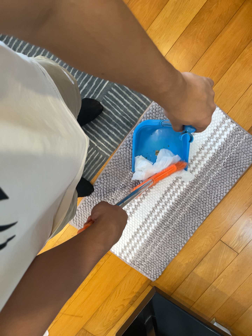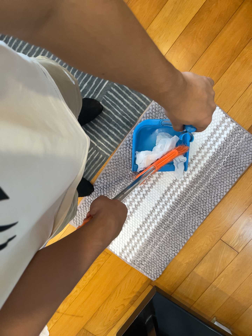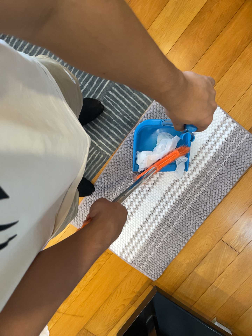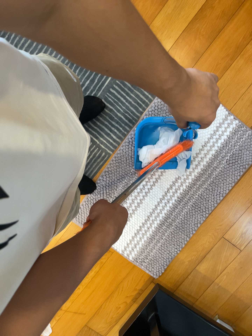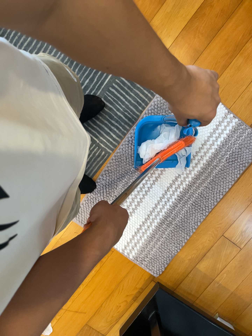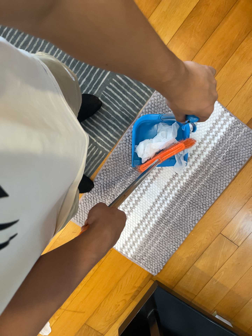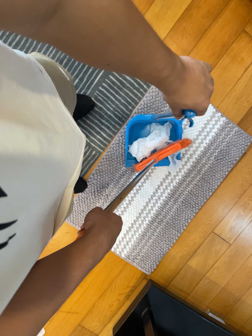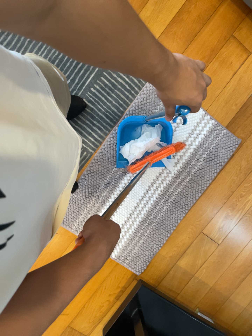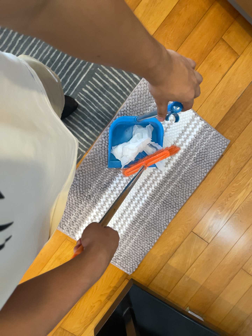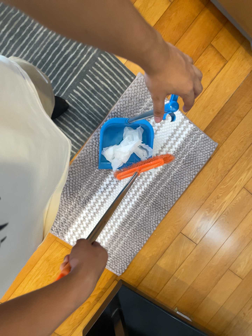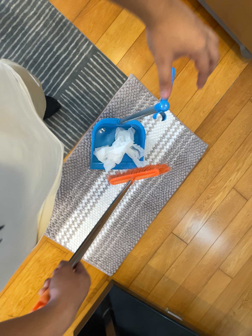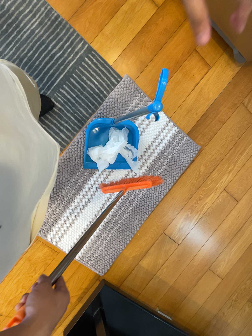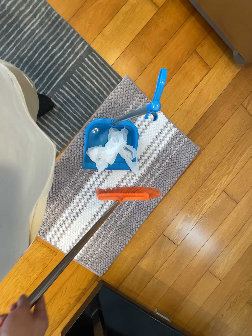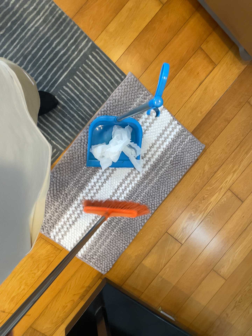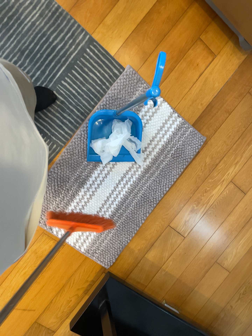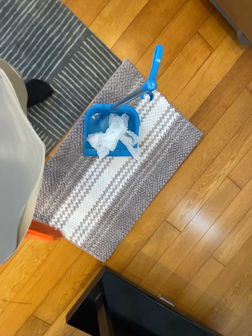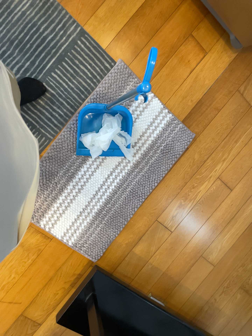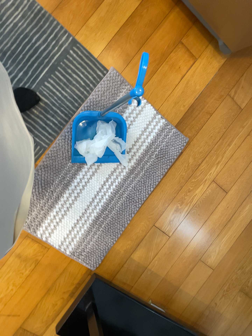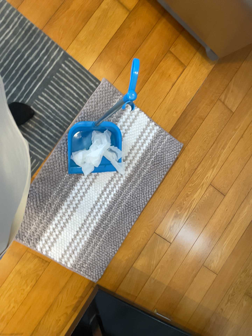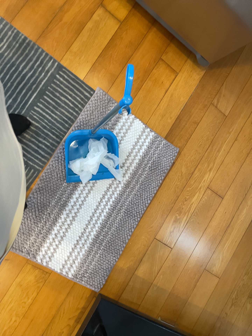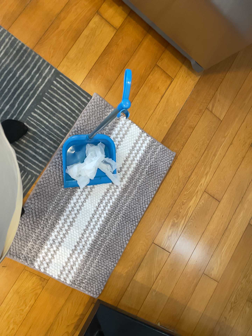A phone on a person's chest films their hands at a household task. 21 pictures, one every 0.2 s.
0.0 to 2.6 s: The camera swings to its right by about 10 degrees, and the scene slides to the left. It travels toward the bottom of its view, about 7 cm, so close, fixed things drift upward.
2.6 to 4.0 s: The camera travels toward the bottom of its view, about 7 cm. It rolls about its line of sight by about 10 degrees, and the scene rotates counterclockwise.
The film runs forward here.
